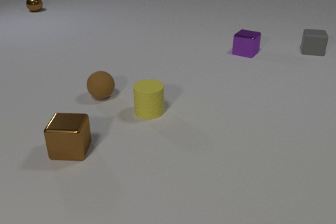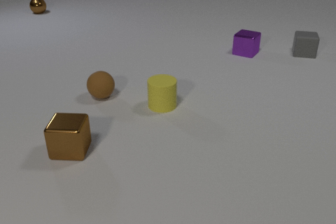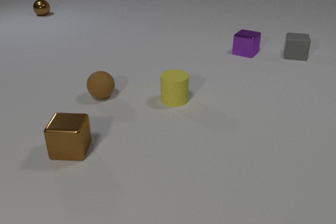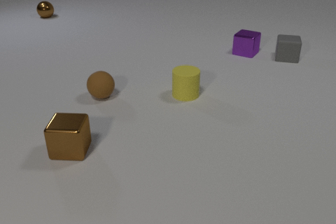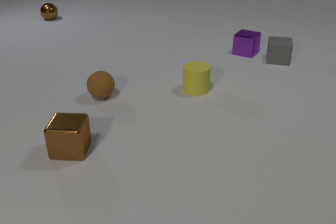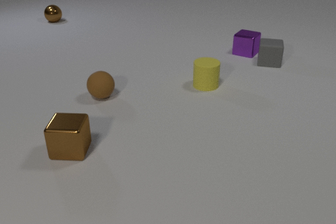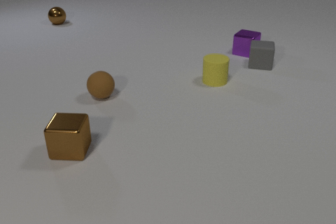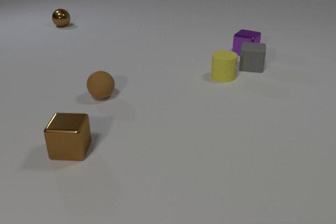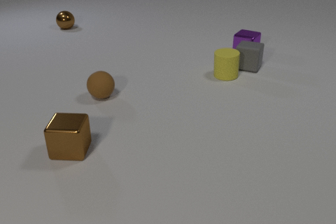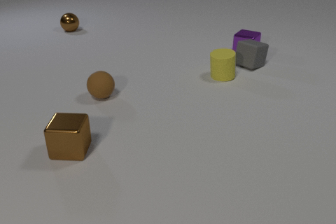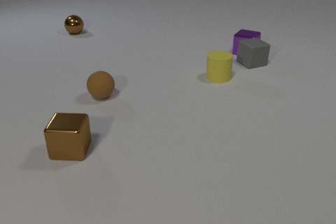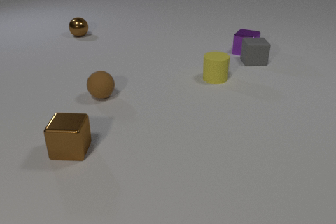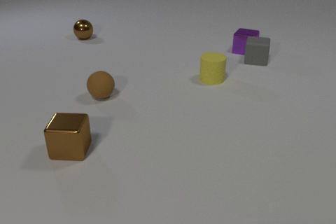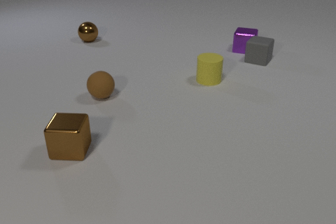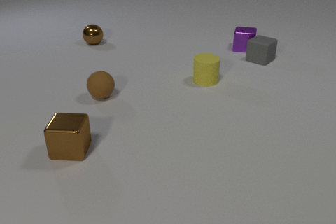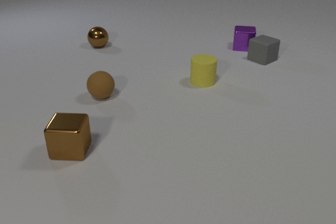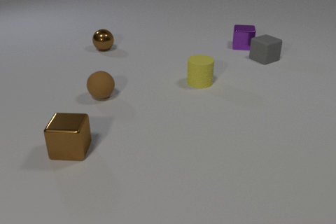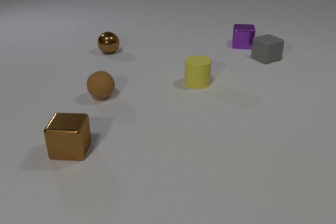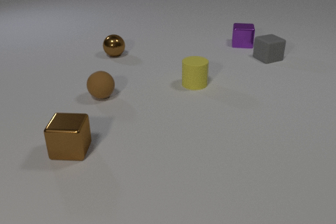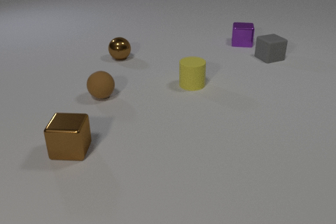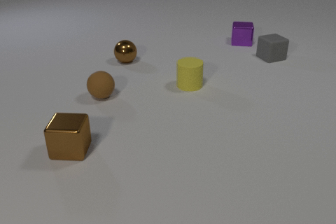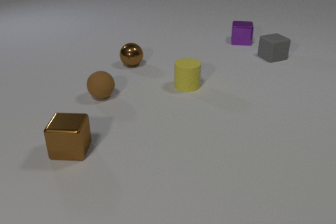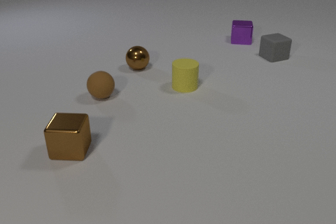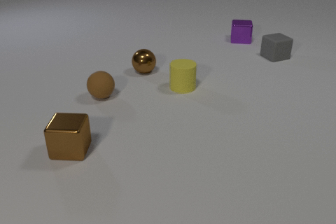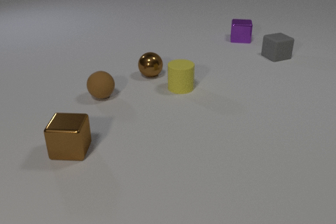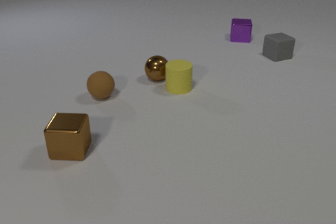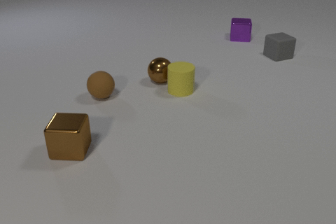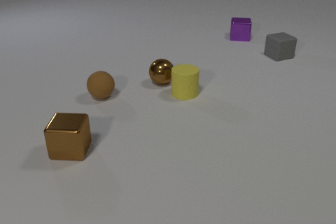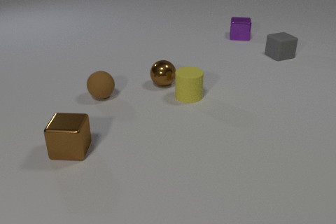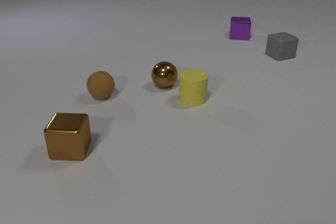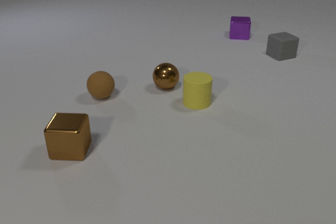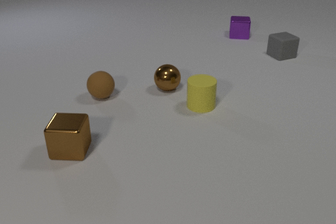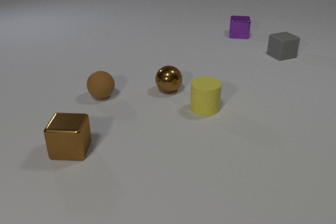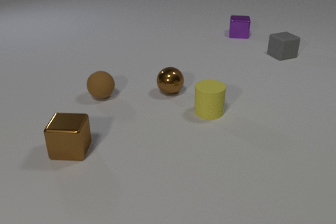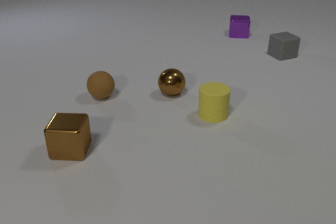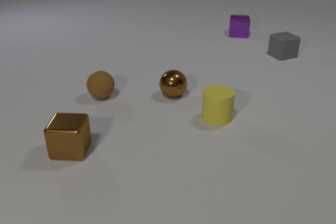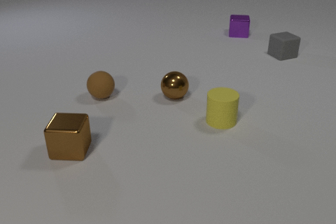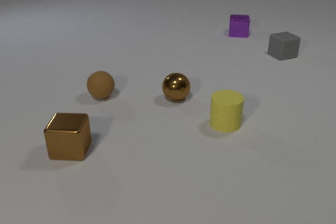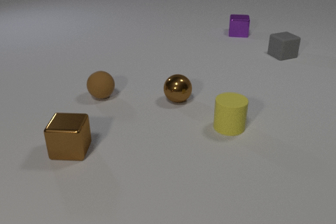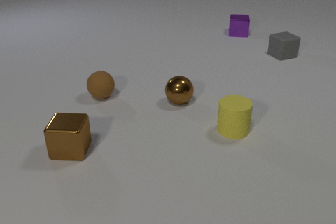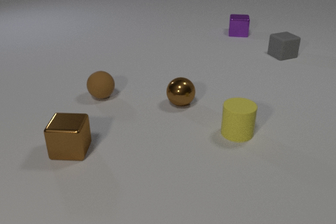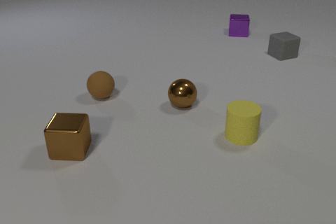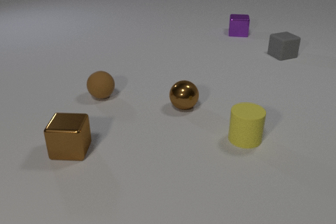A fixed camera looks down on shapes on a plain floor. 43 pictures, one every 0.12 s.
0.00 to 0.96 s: The gray rubber cube slides to the left and toward the camera. The yellow rubber cylinder slides away from the camera and to the right. The brown metal sphere rolls toward the camera. The gray rubber cube and the yellow rubber cylinder collide.
0.96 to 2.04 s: The gray rubber cube slides away from the camera and to the right, spins so that its near face slides to the left, clockwise seen from above. The yellow rubber cylinder slides to the left and toward the camera. The brown metal sphere rolls toward the camera and to the right. The purple metal cube slides away from the camera, spins so that its near face slides to the right, counterclockwise seen from above. The gray rubber cube and the purple metal cube collide.
2.04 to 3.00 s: The gray rubber cube slides to the right and away from the camera. The yellow rubber cylinder slides to the left and toward the camera. The brown metal sphere rolls toward the camera and to the right. The purple metal cube slides away from the camera.
3.00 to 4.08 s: The gray rubber cube slides to the right. The yellow rubber cylinder slides toward the camera and to the right. The brown metal sphere rolls toward the camera and to the right. The purple metal cube slides away from the camera. The yellow rubber cylinder and the brown metal sphere collide.
4.08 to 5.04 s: The yellow rubber cylinder slides toward the camera and to the right. The brown metal sphere rolls toward the camera and to the right.
Are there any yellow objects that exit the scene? no.
How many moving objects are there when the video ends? 2.
Are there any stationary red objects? no.
